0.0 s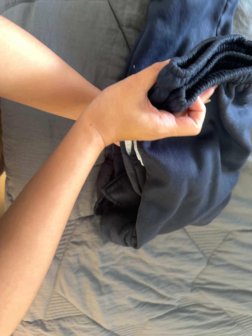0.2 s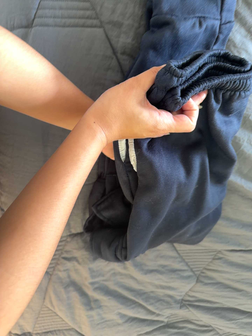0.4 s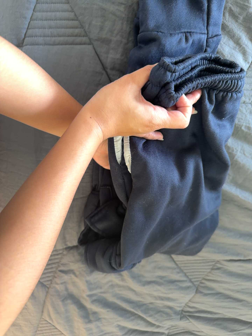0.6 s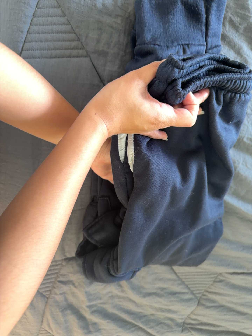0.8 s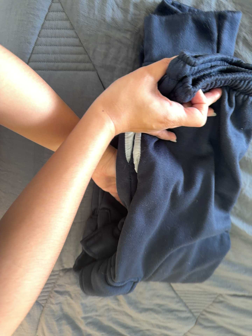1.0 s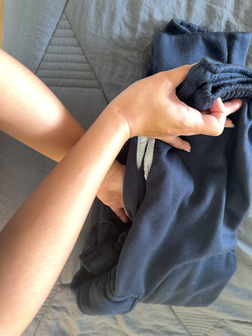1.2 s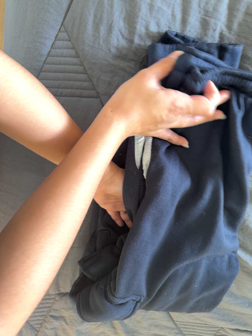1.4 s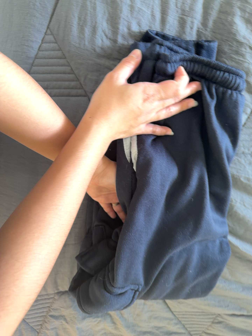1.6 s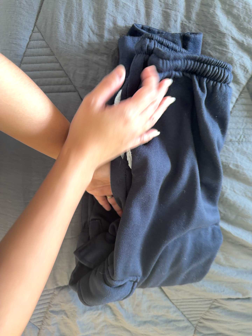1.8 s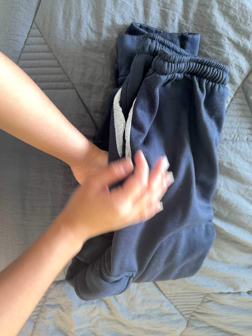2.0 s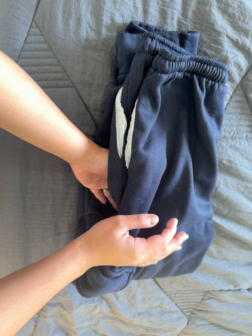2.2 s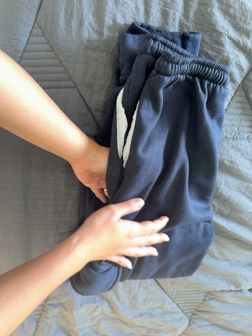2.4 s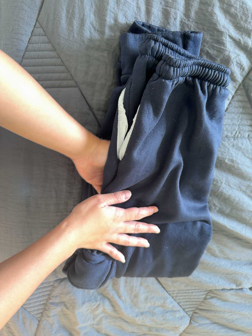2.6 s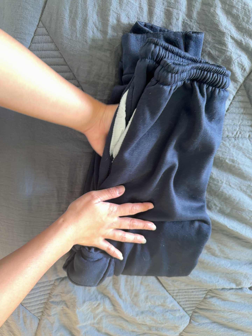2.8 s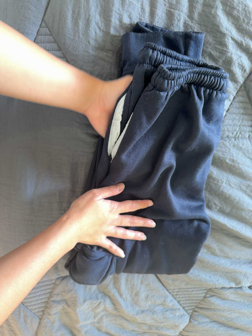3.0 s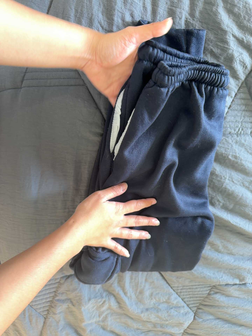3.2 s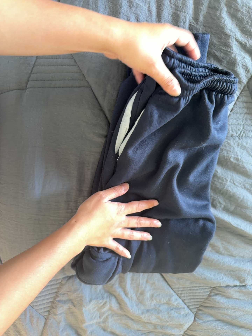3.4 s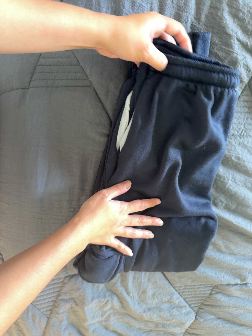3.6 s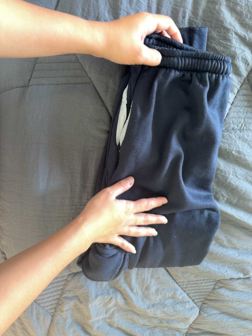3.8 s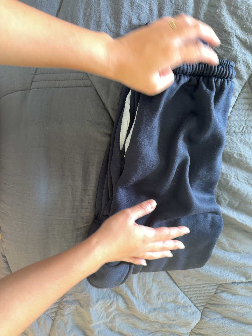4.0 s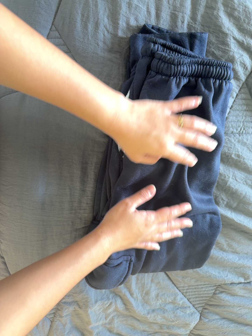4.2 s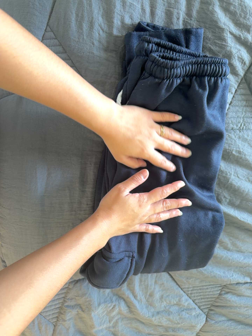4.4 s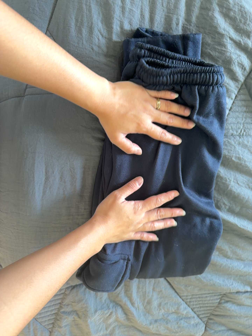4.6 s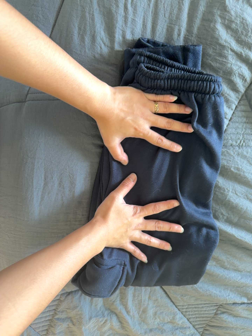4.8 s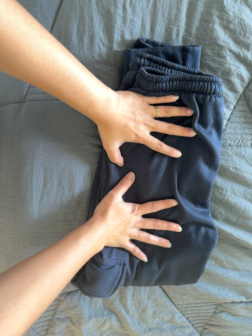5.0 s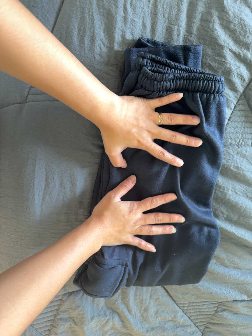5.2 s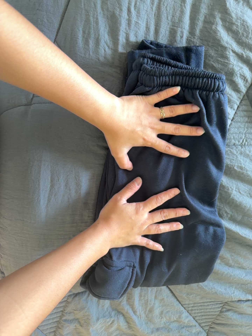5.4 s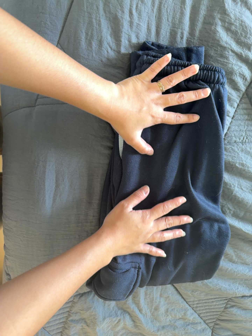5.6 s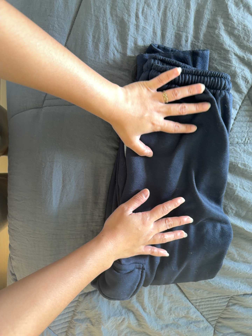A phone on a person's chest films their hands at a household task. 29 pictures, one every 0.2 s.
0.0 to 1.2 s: The camera travels toward the top of its view and to its right, about 12 cm, so close, fixed things drift downward.
1.2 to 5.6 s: The camera travels to its left, toward the bottom of its view and backward, about 10 cm. It rolls about its line of sight by about 10 degrees, and the scene rotates counterclockwise.
The film runs forward here.
